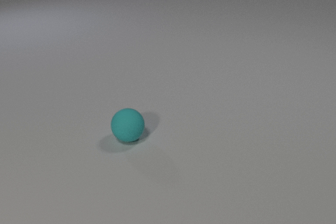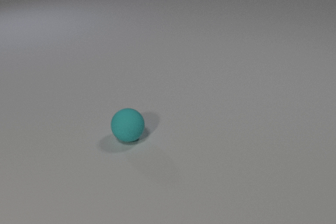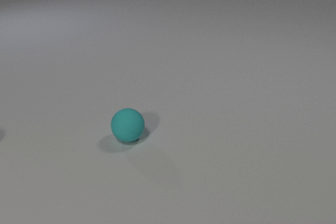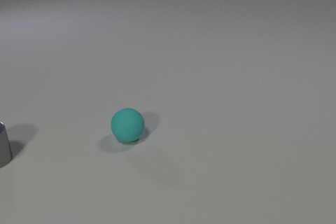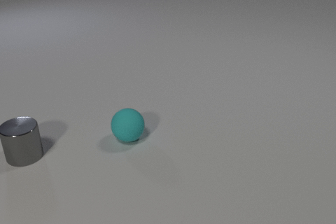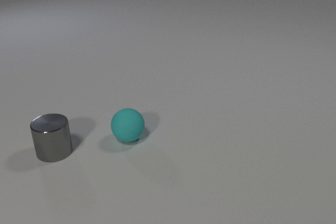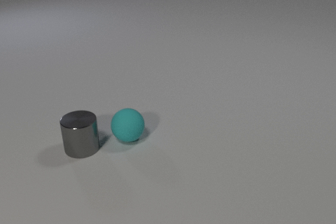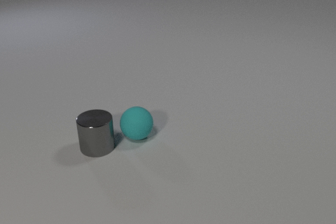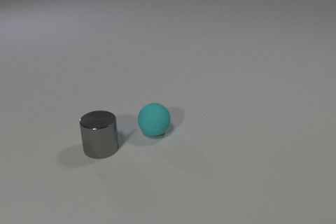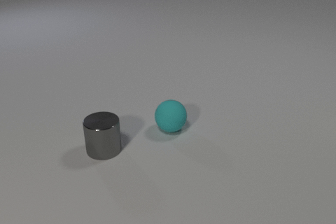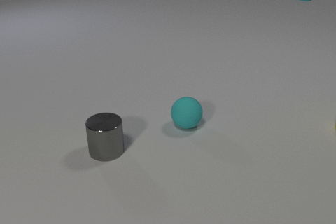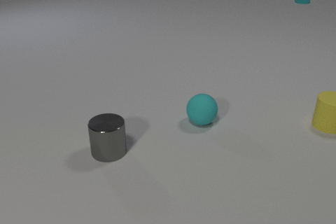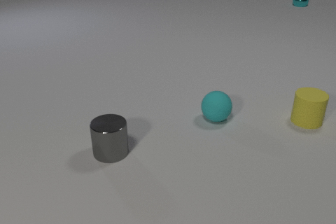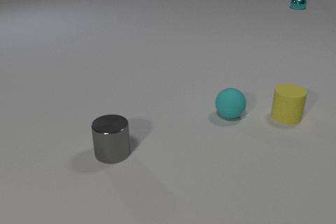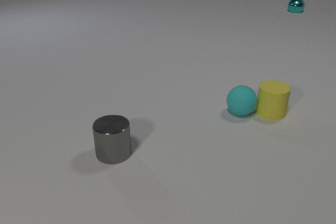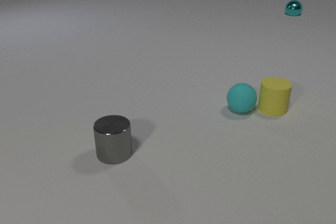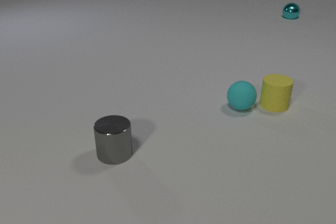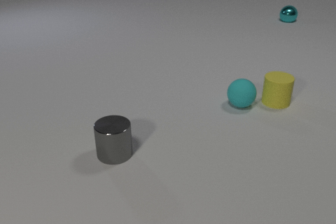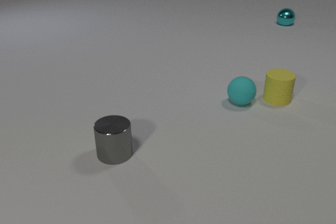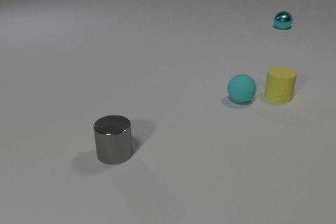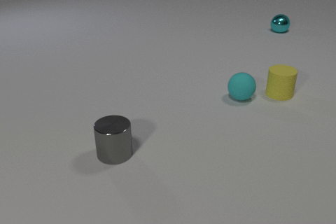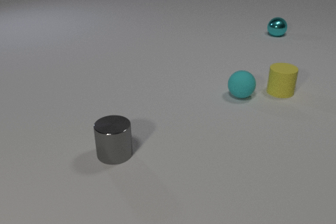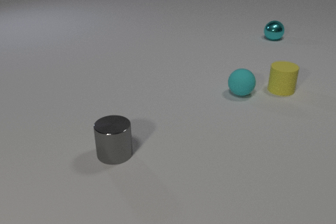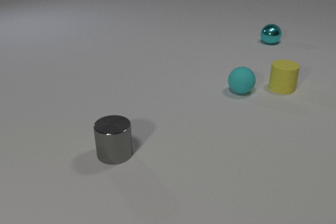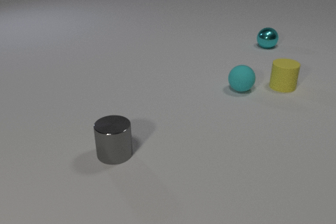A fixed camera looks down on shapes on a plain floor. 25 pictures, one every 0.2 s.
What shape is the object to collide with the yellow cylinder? sphere.
How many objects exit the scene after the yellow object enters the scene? 0.
Are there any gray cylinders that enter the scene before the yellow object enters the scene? yes.
0.0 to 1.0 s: The gray metal cylinder comes in at the left edge, slides to the right.
1.0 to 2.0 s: The gray metal cylinder slides to the right. The cyan rubber sphere rolls to the right. The cyan metal sphere comes in at the top edge, rolls toward the camera. The gray metal cylinder and the cyan rubber sphere collide.
2.0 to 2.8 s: The gray metal cylinder moves, and ends about where it began. The cyan rubber sphere rolls to the right and away from the camera. The yellow rubber cylinder slides to the left. The cyan metal sphere rolls toward the camera. The cyan rubber sphere and the yellow rubber cylinder collide.
2.8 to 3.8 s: The cyan rubber sphere rolls away from the camera. The yellow rubber cylinder slides away from the camera. The cyan metal sphere rolls toward the camera.
3.8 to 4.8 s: The cyan rubber sphere rolls away from the camera. The yellow rubber cylinder slides away from the camera. The cyan metal sphere rolls toward the camera.
